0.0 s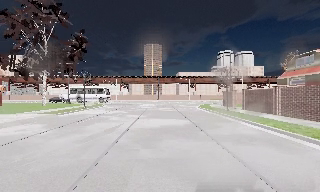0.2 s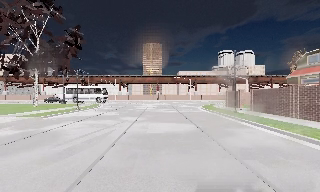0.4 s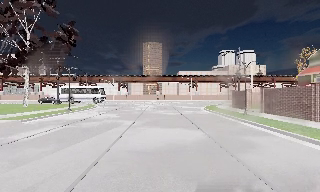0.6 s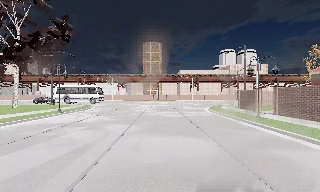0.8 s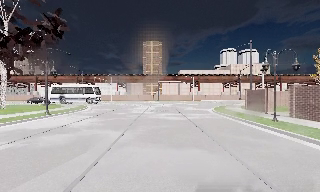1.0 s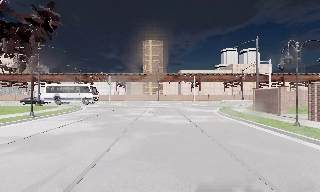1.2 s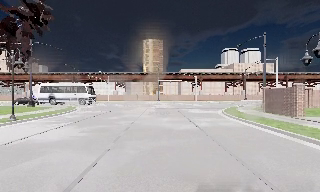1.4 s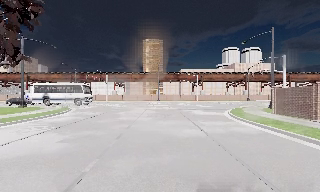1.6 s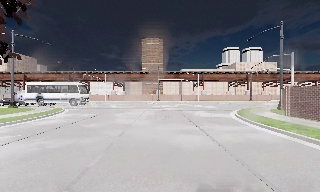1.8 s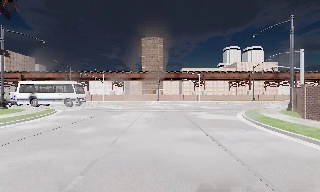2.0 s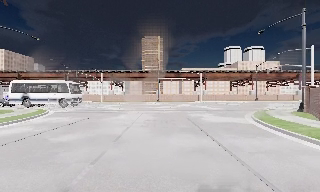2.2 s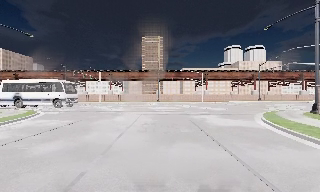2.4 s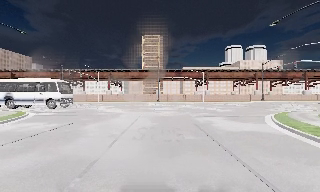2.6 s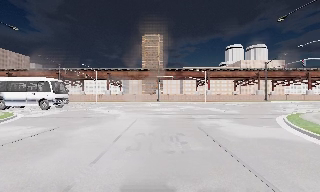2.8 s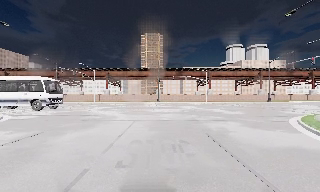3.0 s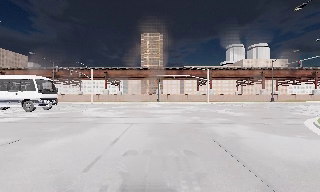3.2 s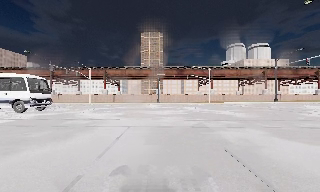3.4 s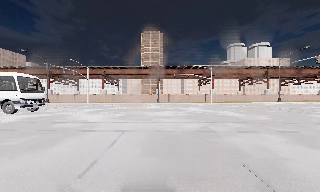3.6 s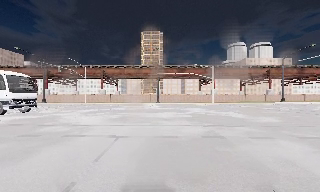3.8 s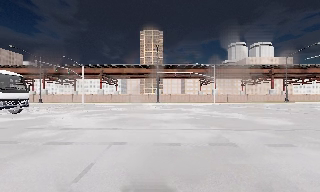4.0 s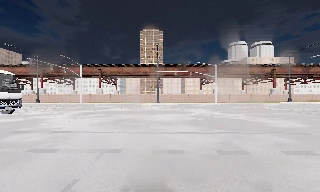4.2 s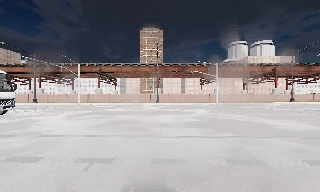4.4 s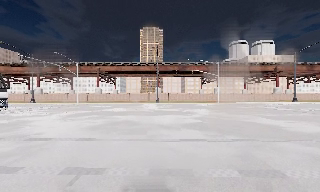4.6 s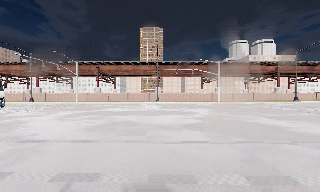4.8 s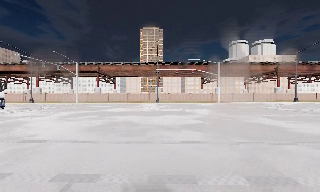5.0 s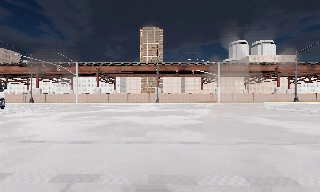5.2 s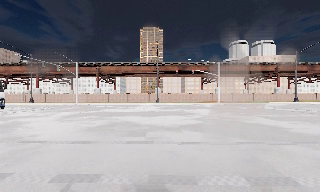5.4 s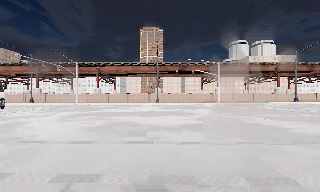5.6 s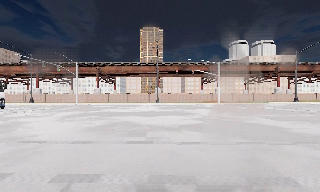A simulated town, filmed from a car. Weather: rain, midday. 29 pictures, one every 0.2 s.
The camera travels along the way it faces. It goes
forward.
0.0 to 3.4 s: The camera travels forward, about 25 m, so what stands in front looms larger.
3.4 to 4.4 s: The camera travels forward, about 4.5 m, so what stands in front looms larger. It loses speed.
4.4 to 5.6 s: The camera shifts only a little, or ends up much as it began.
The film runs forward here.
